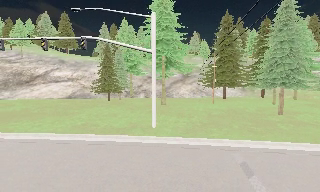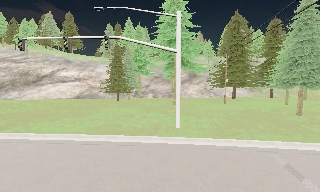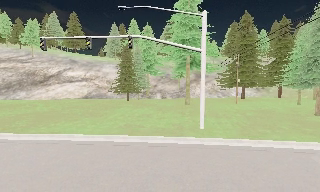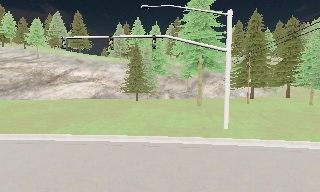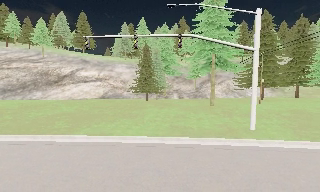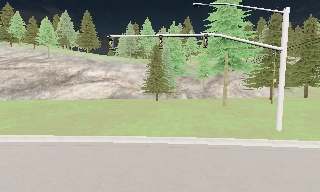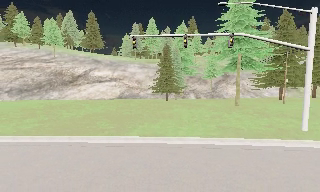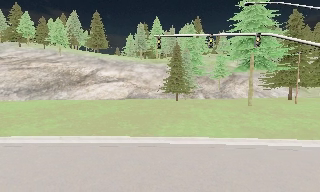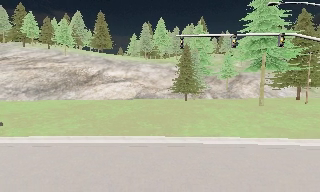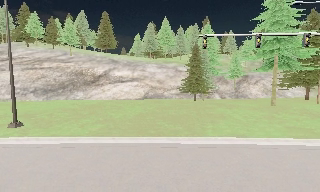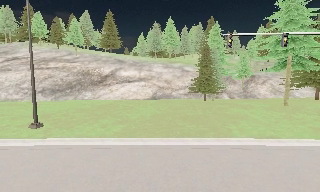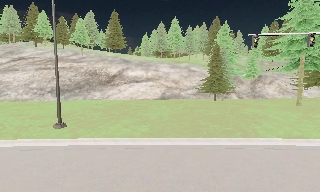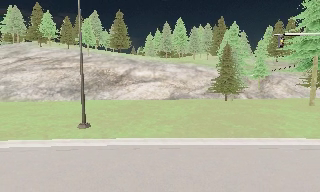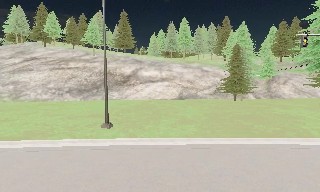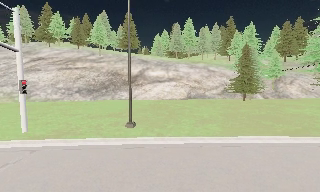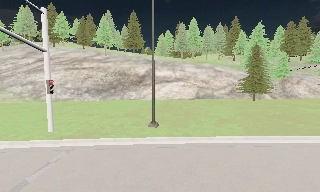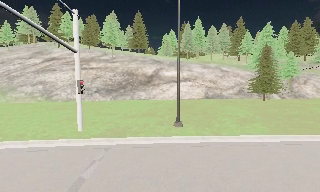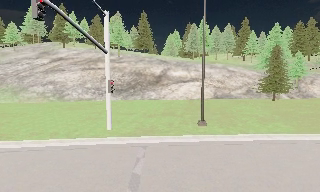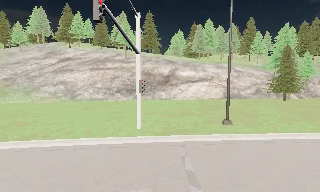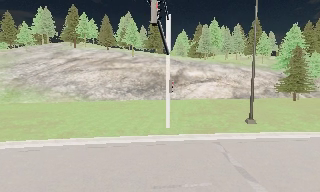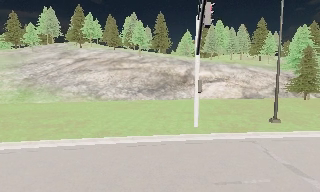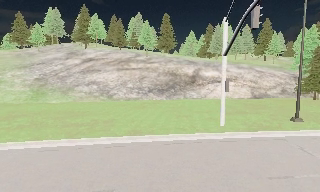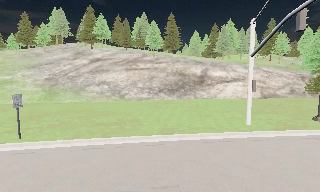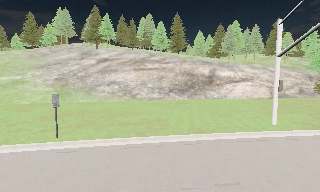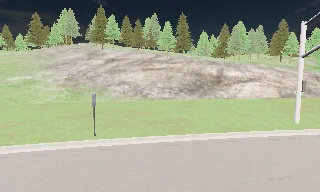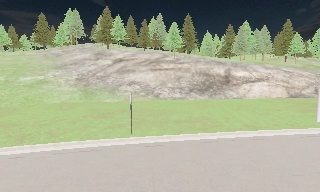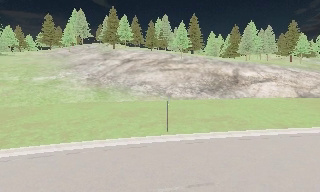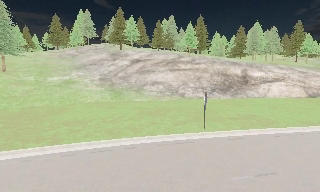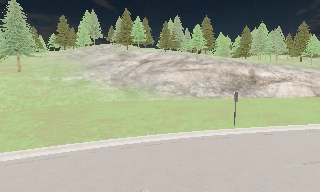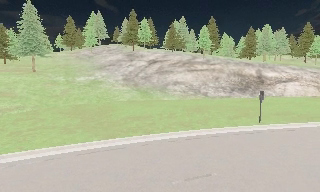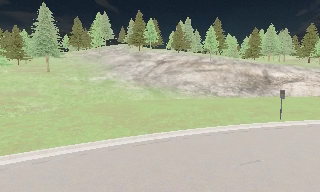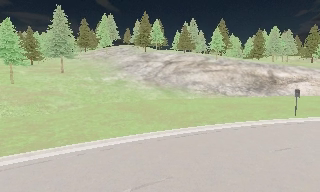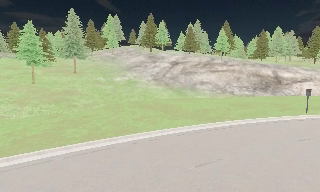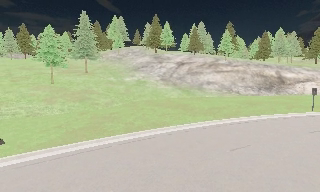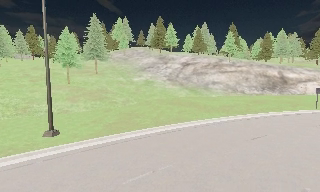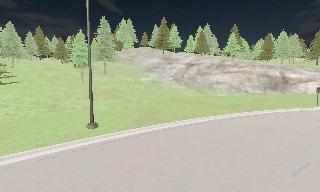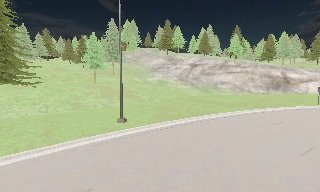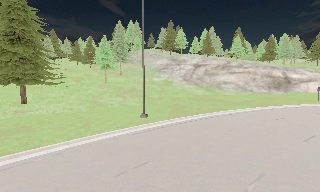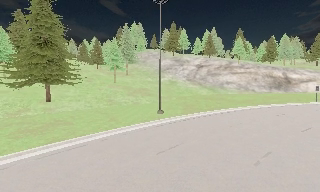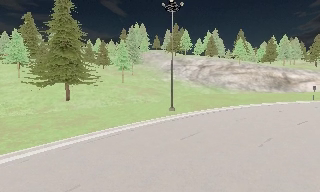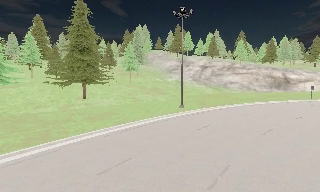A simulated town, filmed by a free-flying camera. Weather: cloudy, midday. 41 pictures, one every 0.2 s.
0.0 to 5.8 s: The camera travels to its left, about 55 m, so close, fixed things drift to the right.
5.8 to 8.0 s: The camera travels to its left and backward, about 25 m, so close, fixed things drift to the right.
The film runs forward here.
